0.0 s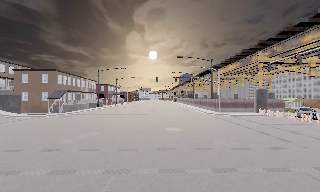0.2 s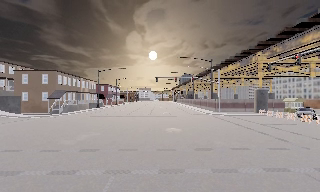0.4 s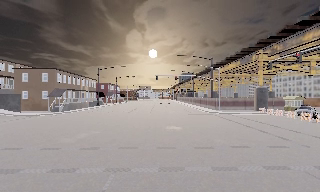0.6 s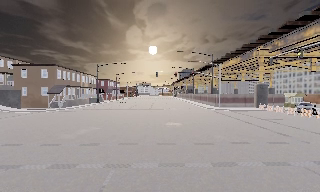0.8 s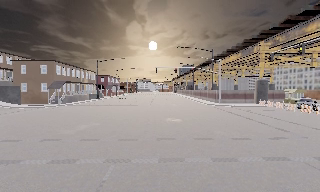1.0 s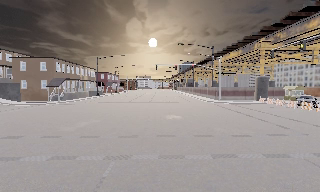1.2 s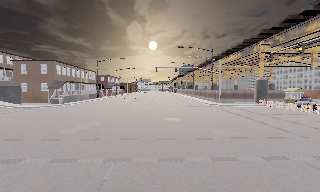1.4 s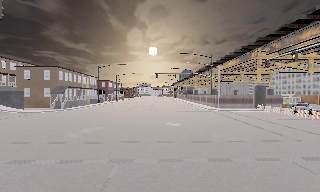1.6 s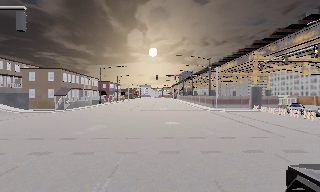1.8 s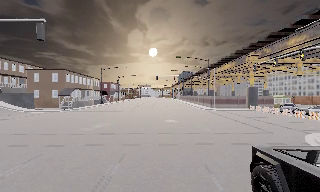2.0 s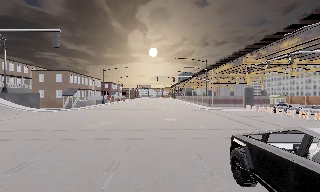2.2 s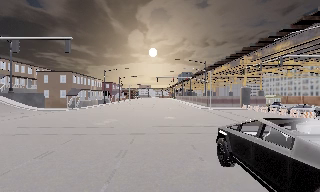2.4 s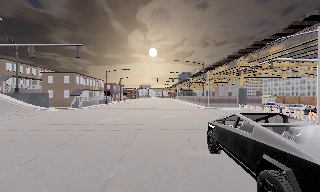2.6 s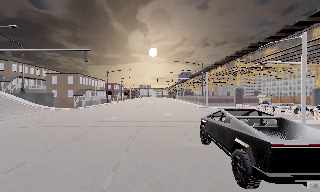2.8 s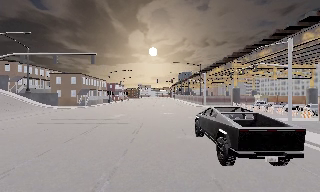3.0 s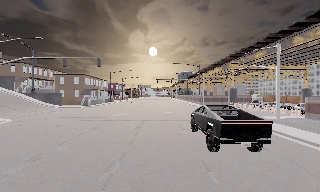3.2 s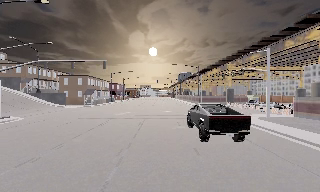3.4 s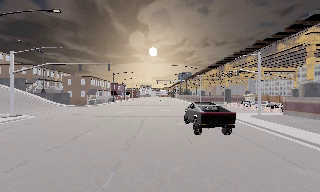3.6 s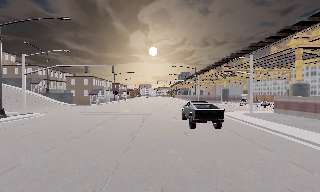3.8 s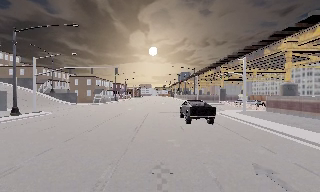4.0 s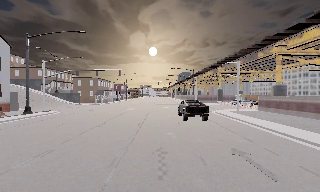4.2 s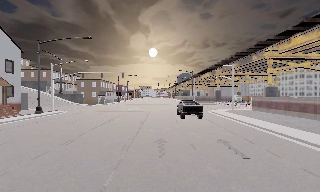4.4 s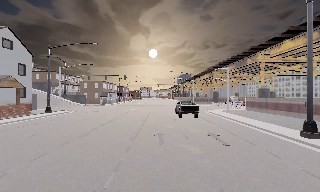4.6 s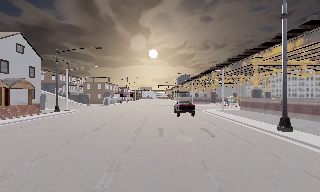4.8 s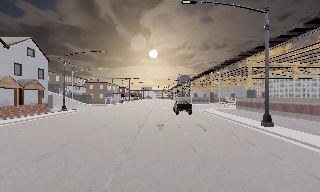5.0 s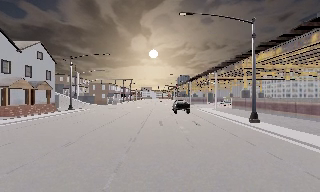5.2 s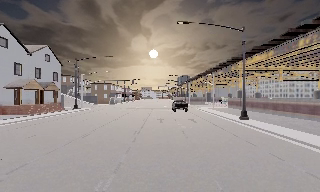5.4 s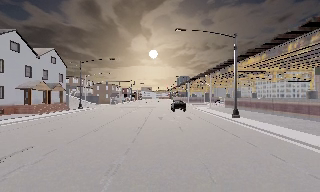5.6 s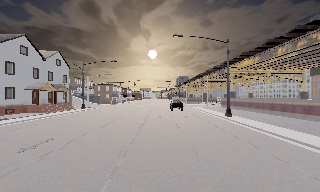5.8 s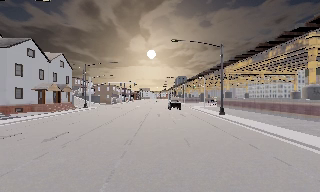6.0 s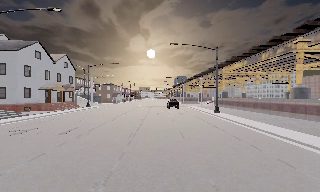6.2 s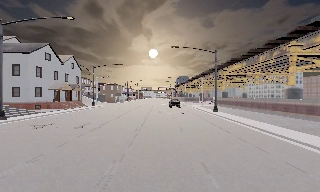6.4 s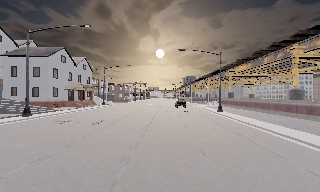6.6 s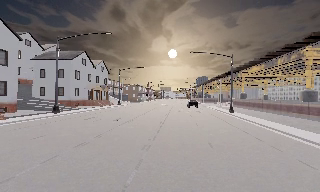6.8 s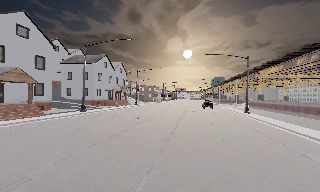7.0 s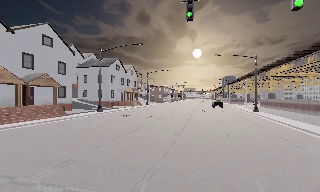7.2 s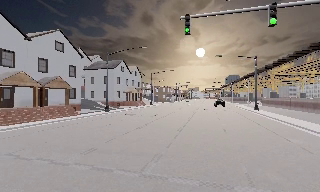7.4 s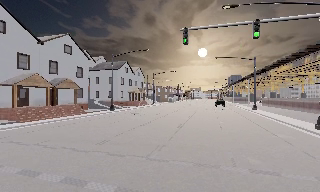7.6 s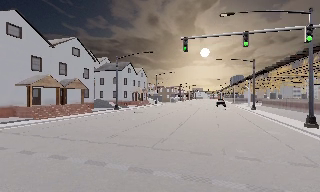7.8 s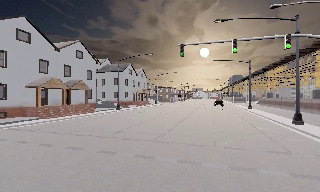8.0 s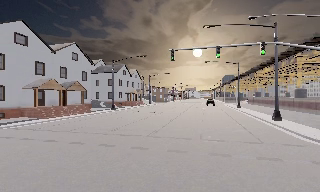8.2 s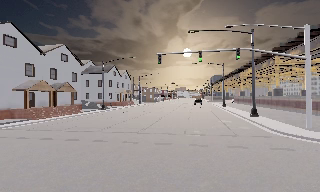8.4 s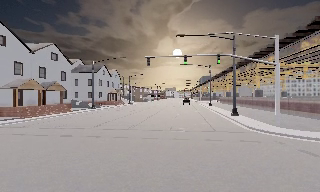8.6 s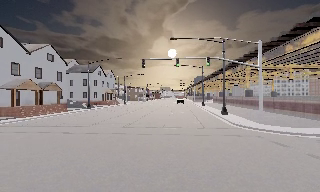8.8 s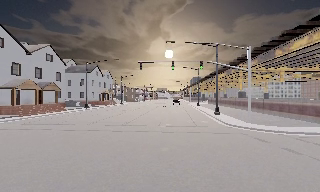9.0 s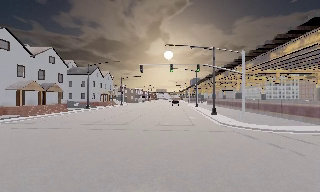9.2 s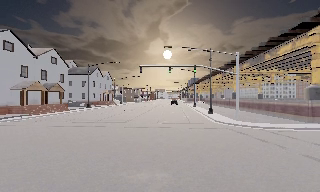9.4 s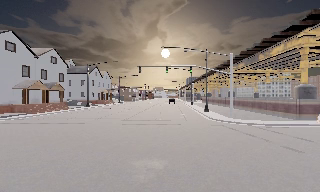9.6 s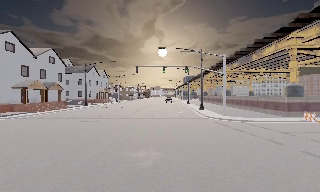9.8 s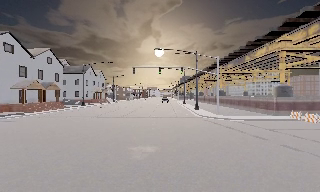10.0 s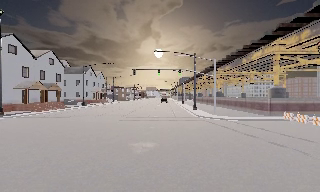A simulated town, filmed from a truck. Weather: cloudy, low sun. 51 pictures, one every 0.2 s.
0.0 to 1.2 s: The camera shifts only a little, or ends up much as it began.
1.2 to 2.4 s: The camera travels backward, about 7 m, so what stands in front gets smaller. It gains speed.
2.4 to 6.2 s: The camera travels backward, about 35 m, so what stands in front gets smaller.
6.2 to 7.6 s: The camera pans to its left, which is counterclockwise from overhead, by about 20 degrees. It travels backward, about 11 m, so what stands in front gets smaller.
7.6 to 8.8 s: The camera swings to its right by about 10 degrees, and the scene slides to the left. It travels backward, about 7 m, so what stands in front gets smaller.
8.8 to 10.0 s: The camera travels backward, about 5 m, so what stands in front gets smaller.
The film runs backward here.
